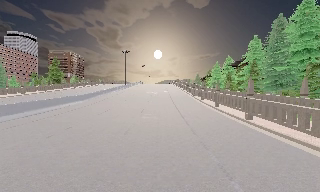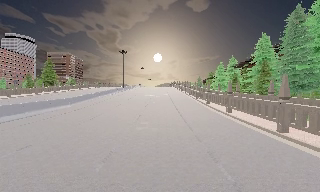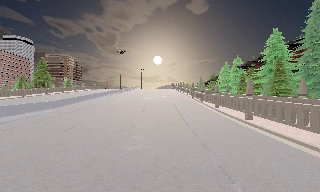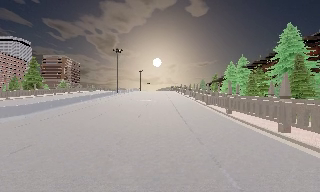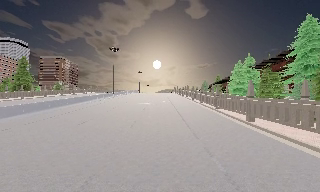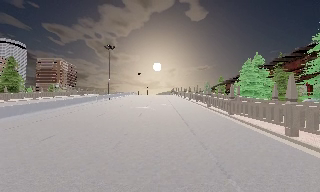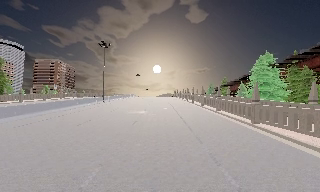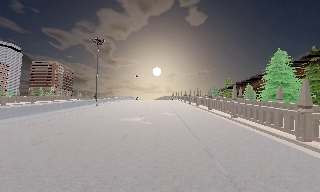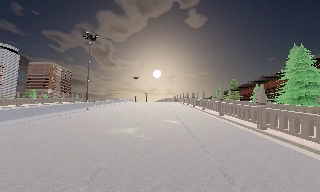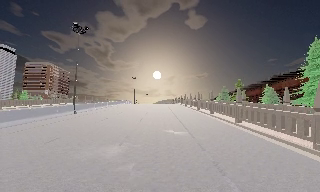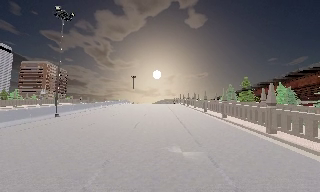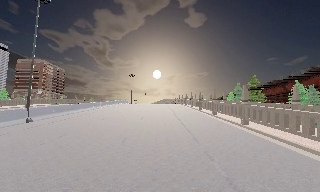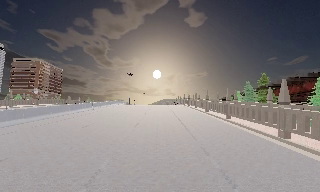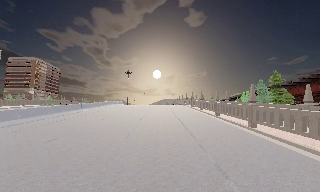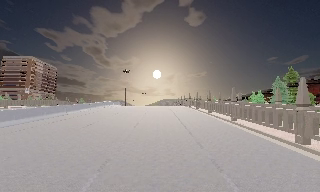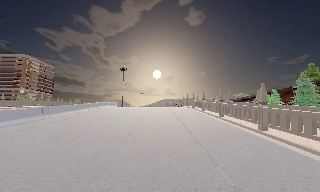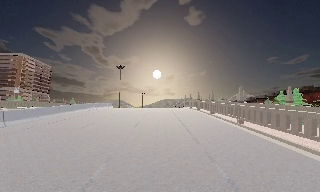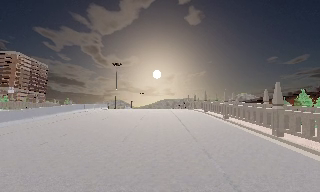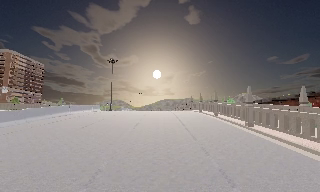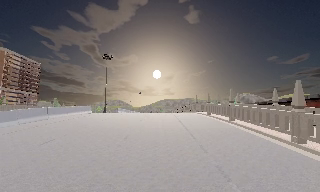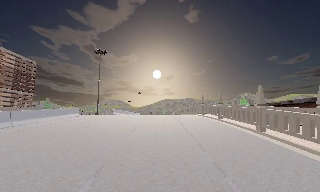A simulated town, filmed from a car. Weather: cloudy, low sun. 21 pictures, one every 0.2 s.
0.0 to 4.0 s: The camera travels forward, about 70 m, so what stands in front looms larger.
The film runs forward here.
